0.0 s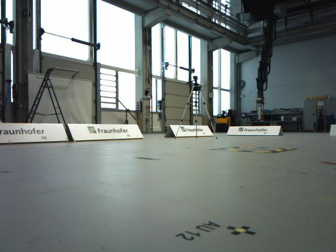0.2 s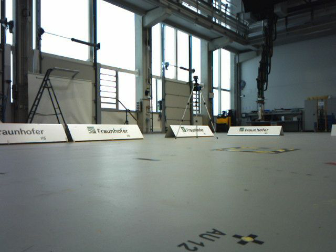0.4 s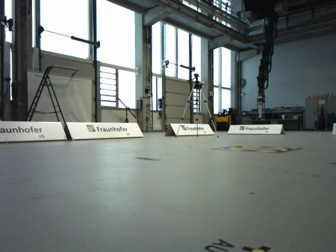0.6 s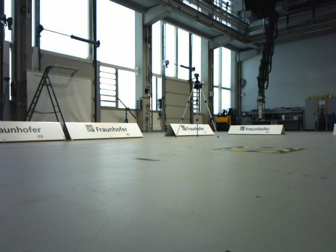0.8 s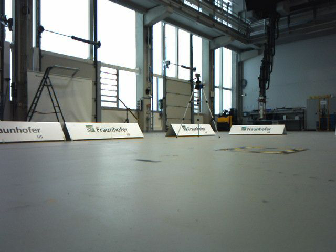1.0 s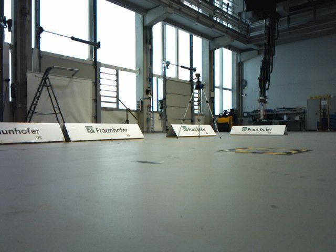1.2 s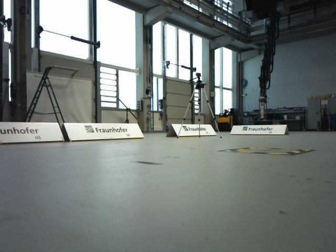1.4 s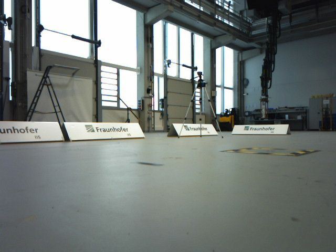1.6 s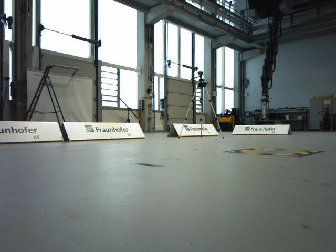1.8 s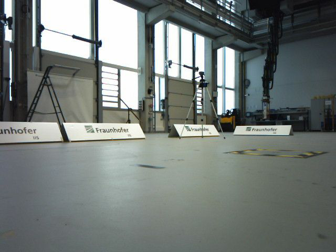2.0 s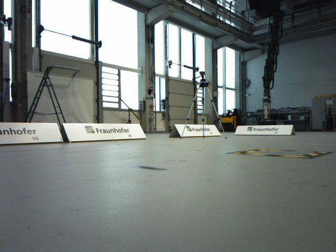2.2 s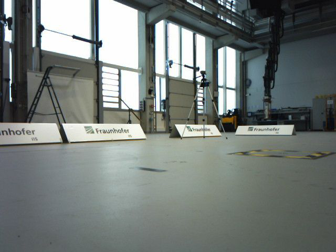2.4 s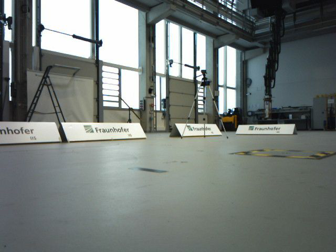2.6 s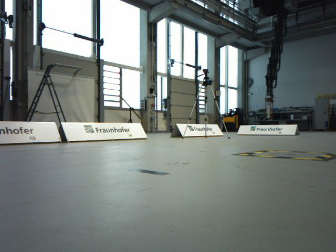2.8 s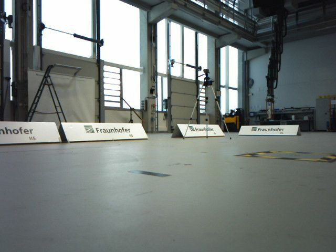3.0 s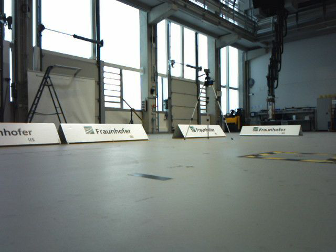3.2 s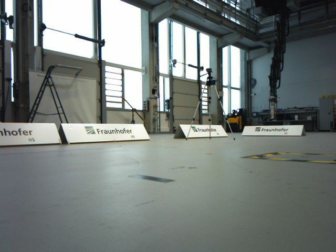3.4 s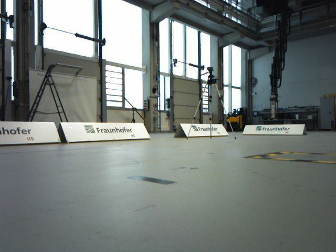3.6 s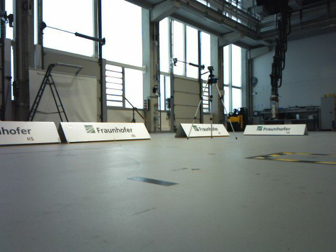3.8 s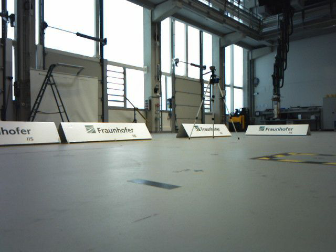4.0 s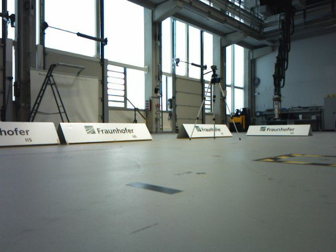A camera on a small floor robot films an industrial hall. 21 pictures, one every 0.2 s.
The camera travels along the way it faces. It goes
forward.
0.0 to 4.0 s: The camera travels forward, about 0.8 m, so what stands in front looms larger.
The film runs forward here.
